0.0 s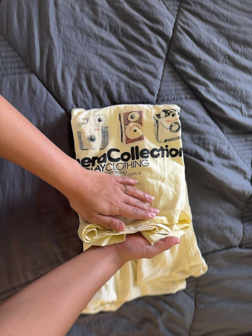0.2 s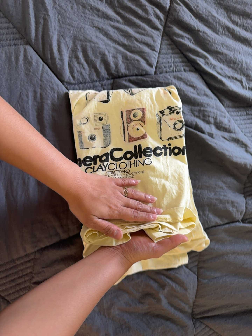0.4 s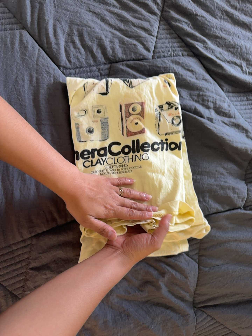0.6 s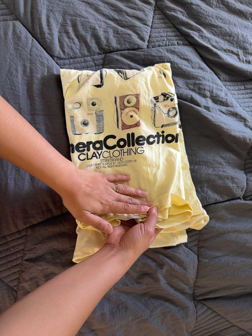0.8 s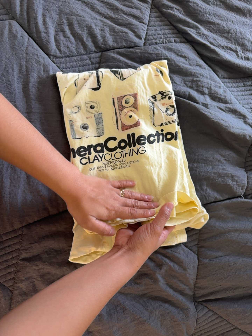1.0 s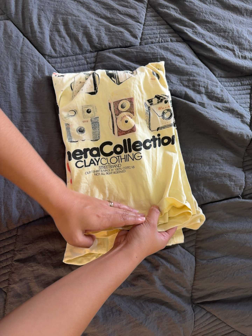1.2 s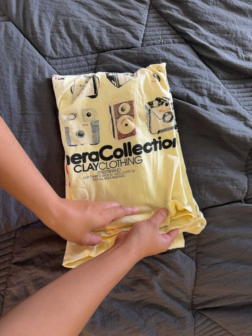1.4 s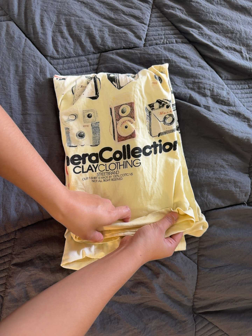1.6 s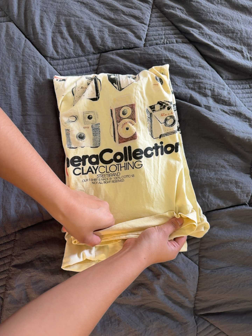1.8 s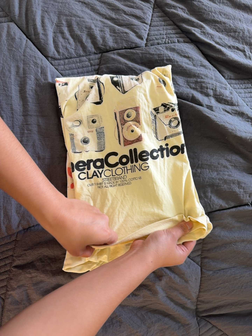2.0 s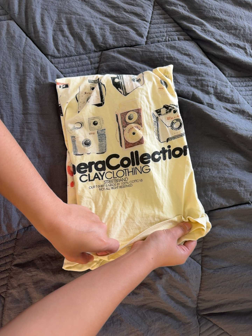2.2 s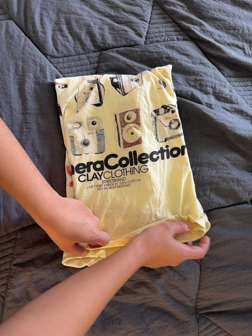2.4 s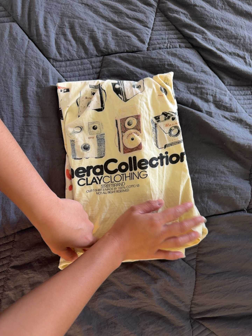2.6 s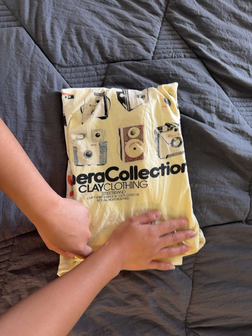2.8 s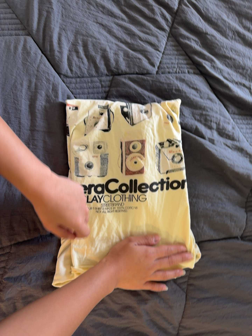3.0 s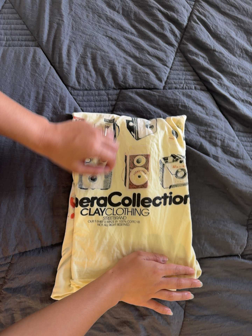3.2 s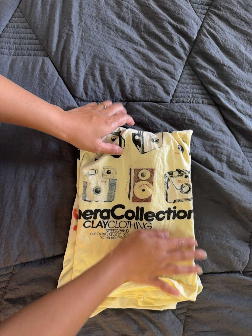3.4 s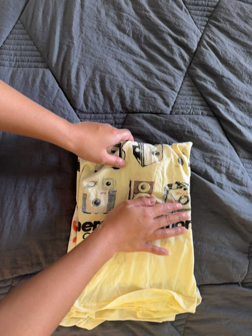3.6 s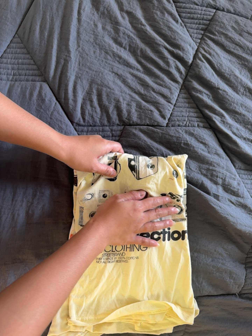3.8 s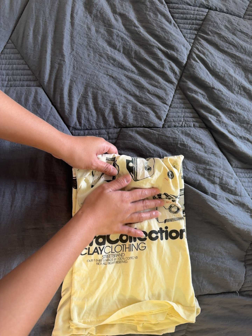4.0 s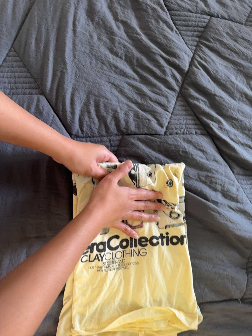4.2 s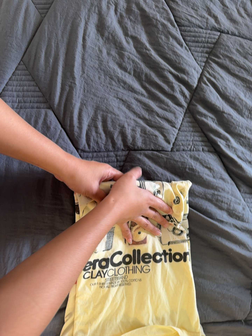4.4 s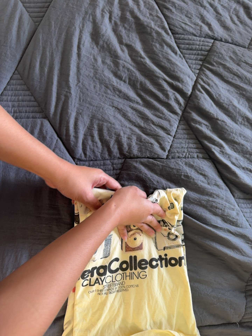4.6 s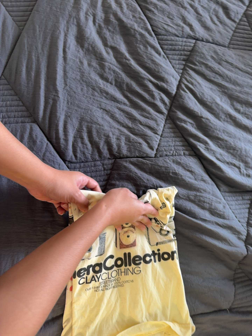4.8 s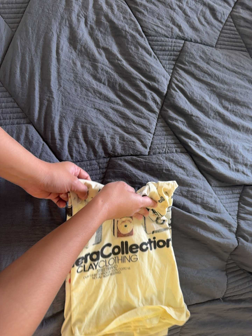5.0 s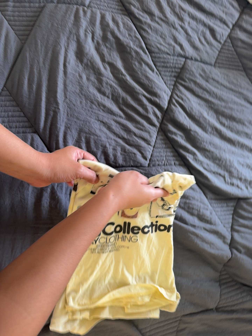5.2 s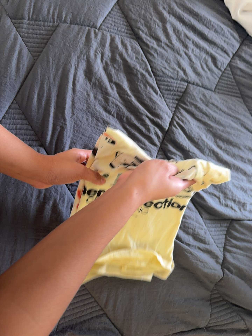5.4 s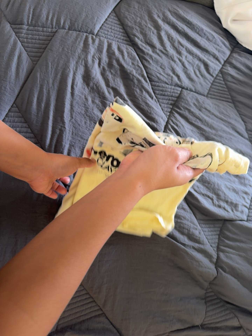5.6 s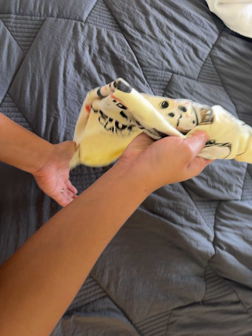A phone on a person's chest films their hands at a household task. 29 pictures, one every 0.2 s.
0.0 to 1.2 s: The camera travels toward the bottom of its view and to its right, about 14 cm, so close, fixed things drift upward.
1.2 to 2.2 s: The camera keeps its place and its aim.
2.2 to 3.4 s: The camera travels toward the top of its view, about 10 cm, so close, fixed things drift downward. It rolls about its line of sight by about 10 degrees, and the scene rotates clockwise.
3.4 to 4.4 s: The camera travels toward the top of its view, about 8 cm, so close, fixed things drift downward.
4.4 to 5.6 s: The camera pans to its right by about 15 degrees. It travels backward and to its left, about 12 cm, so what stands in front gets smaller.
The film runs forward here.
